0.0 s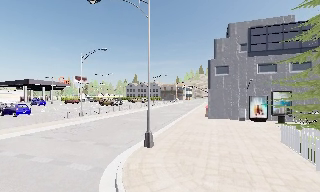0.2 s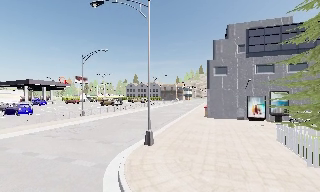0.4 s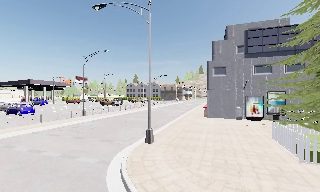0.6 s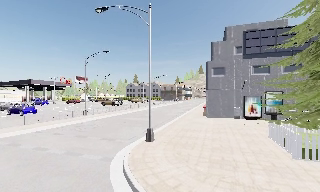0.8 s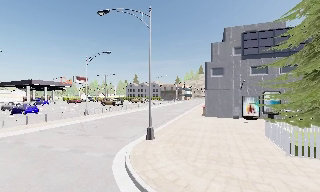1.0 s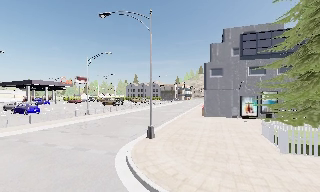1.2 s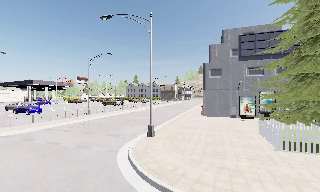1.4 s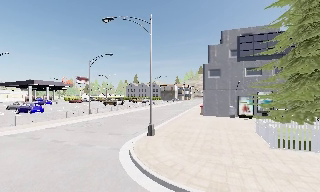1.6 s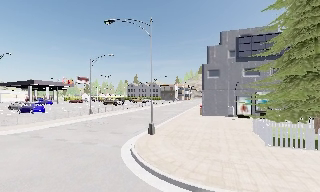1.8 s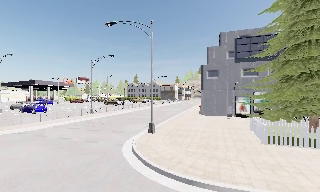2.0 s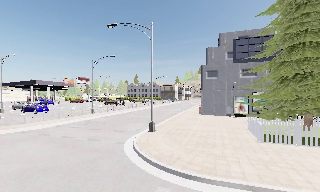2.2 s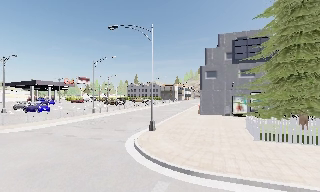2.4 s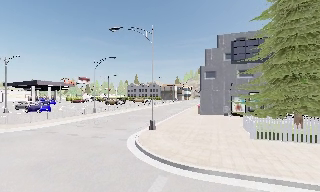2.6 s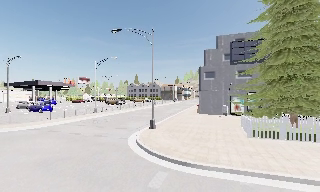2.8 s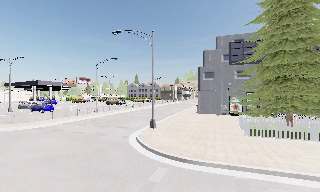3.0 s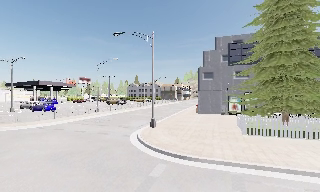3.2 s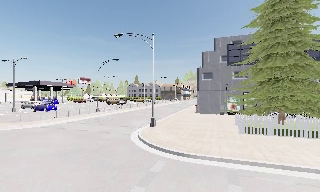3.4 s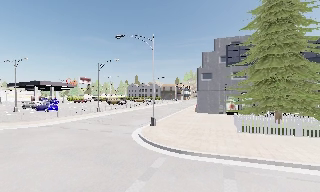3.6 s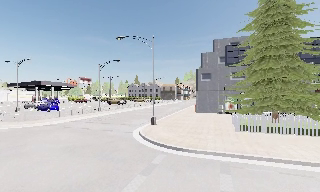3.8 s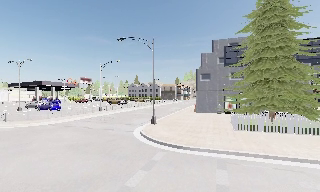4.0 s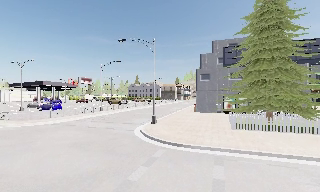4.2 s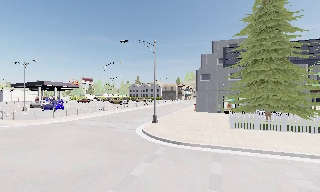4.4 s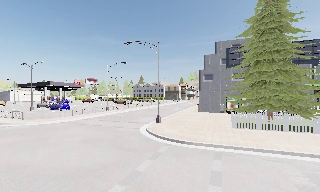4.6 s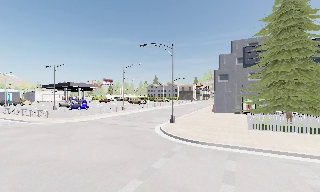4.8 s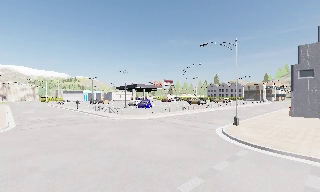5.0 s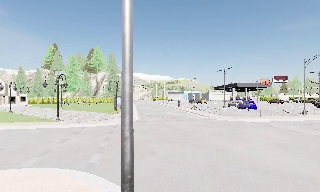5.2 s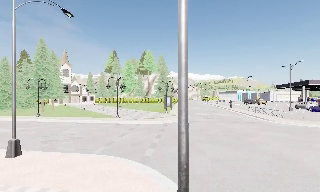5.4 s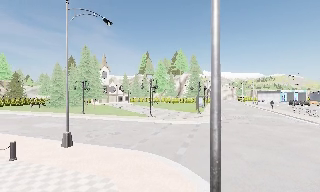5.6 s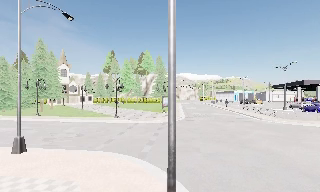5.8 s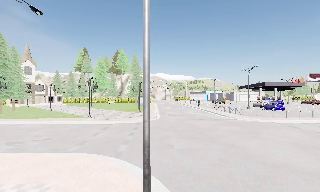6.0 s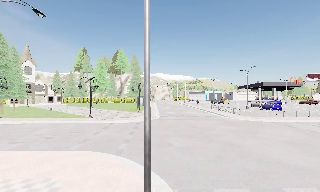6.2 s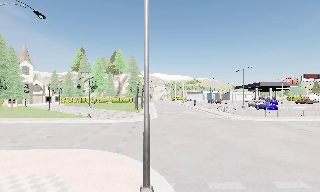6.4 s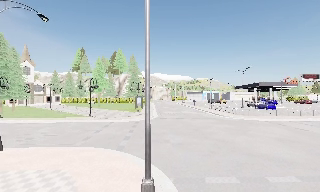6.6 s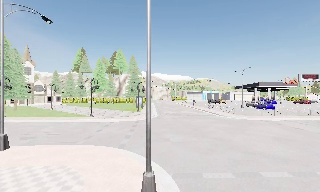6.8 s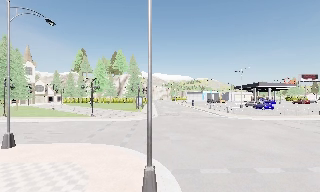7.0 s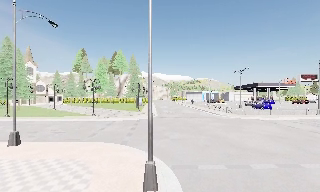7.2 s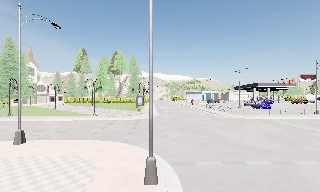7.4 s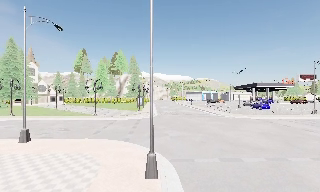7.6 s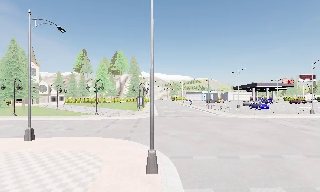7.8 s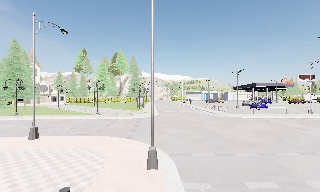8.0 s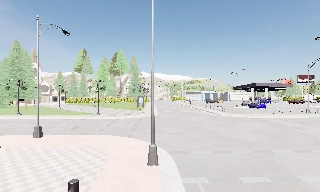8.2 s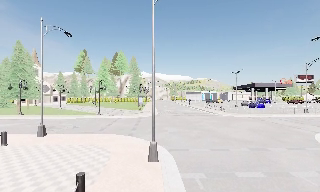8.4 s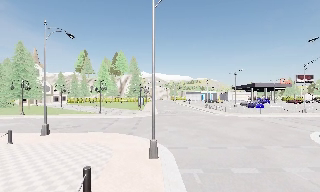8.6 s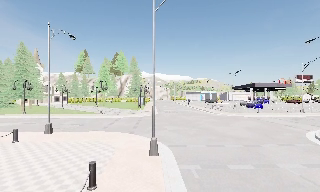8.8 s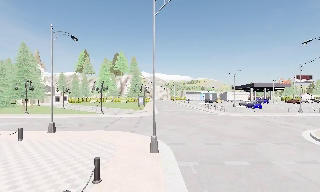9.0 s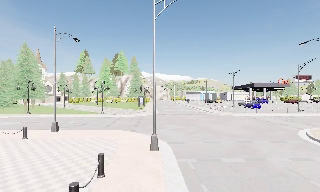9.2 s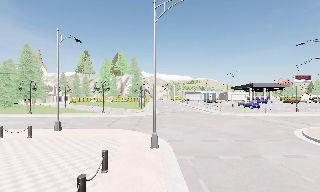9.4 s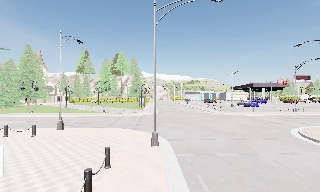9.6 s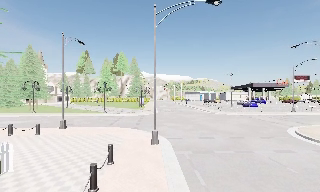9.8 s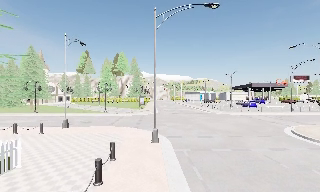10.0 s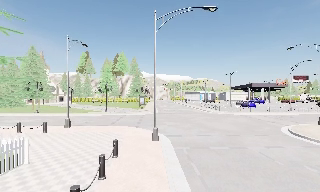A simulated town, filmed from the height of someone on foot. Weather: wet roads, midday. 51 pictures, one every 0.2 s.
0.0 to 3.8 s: The camera travels backward, about 6 m, so what stands in front gets smaller.
3.8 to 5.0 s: The camera swings to its left by about 60 degrees, and the scene slides to the right. It travels backward, about 2 m.
5.0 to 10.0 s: The camera travels backward, about 8 m, so what stands in front gets smaller.
The film runs backward here.
